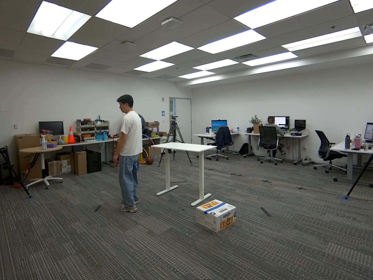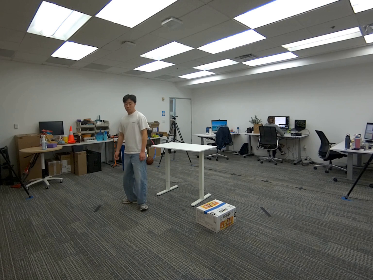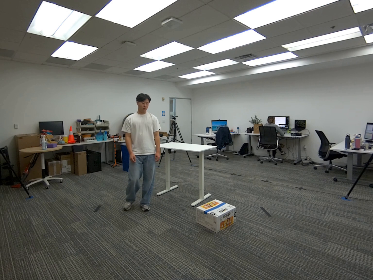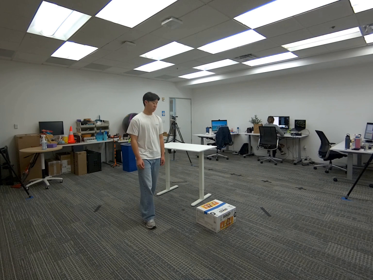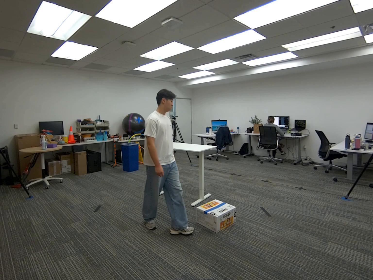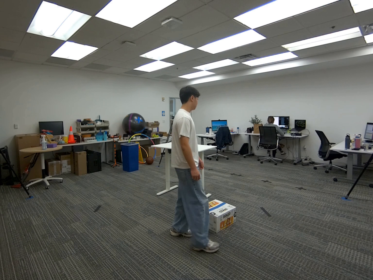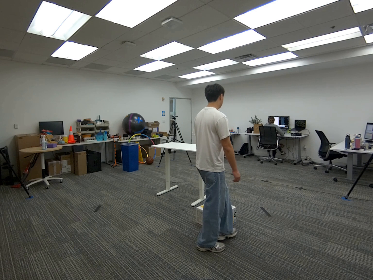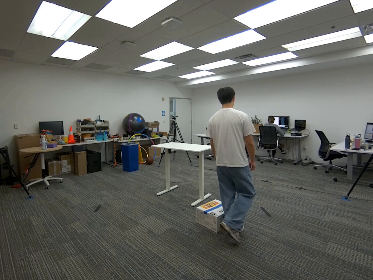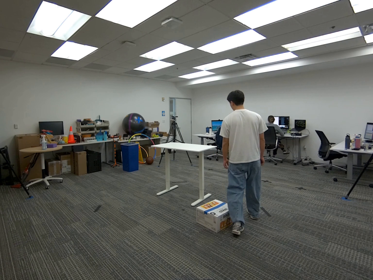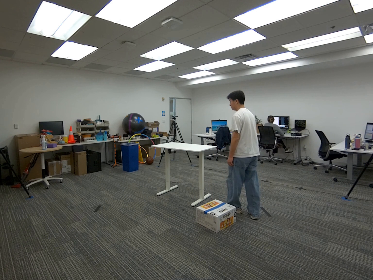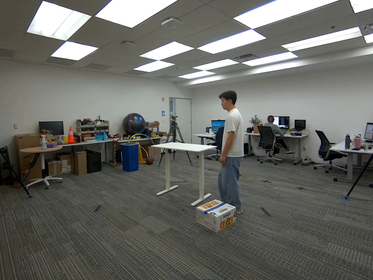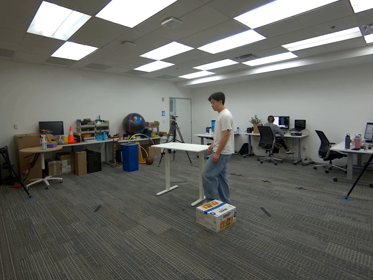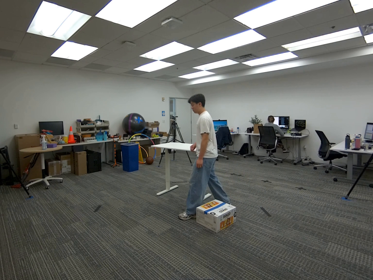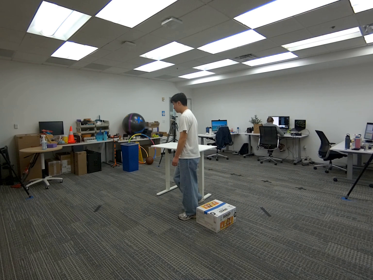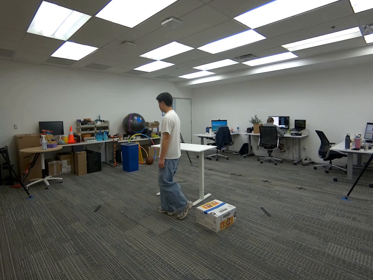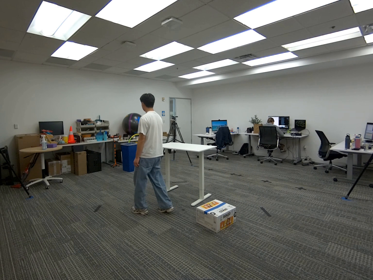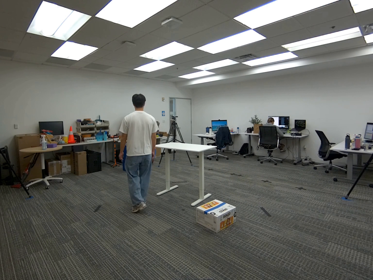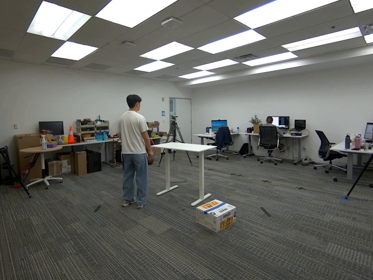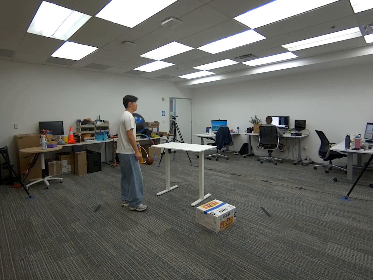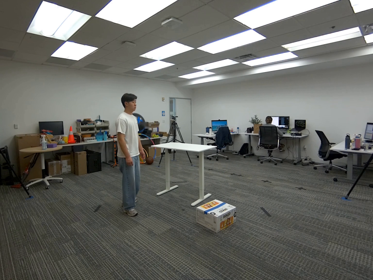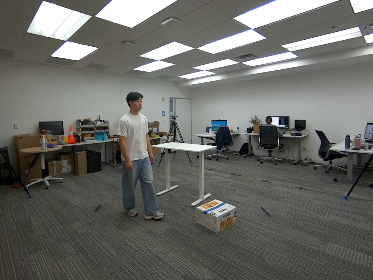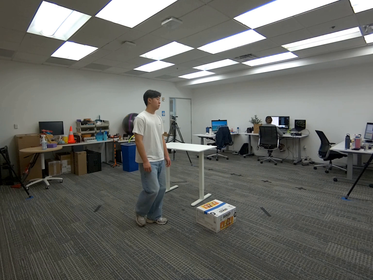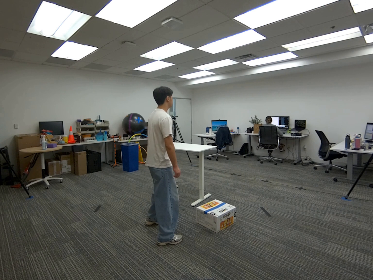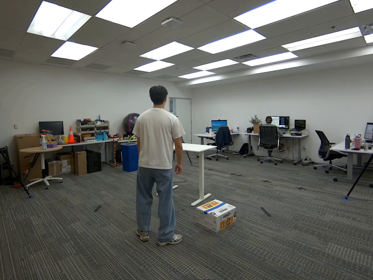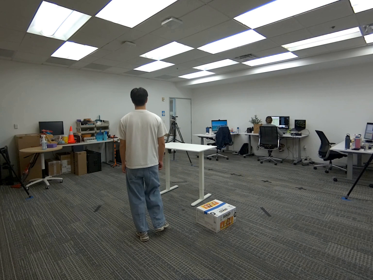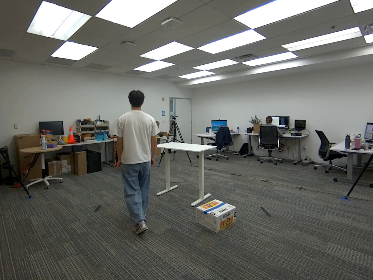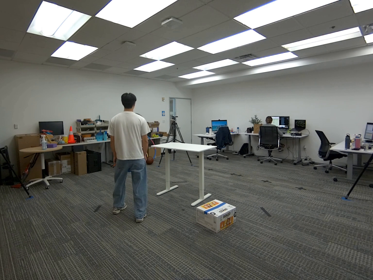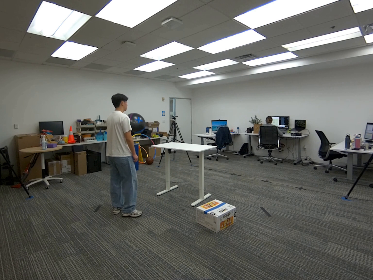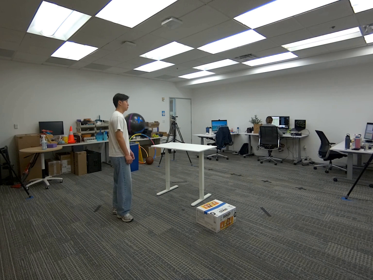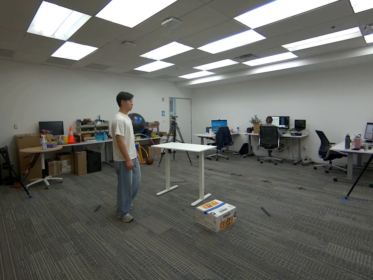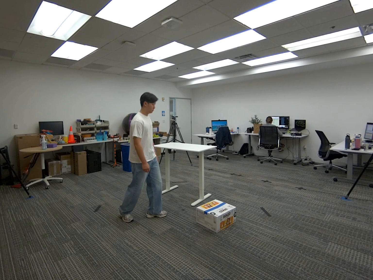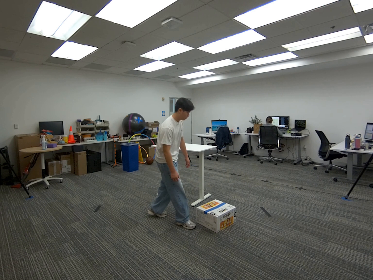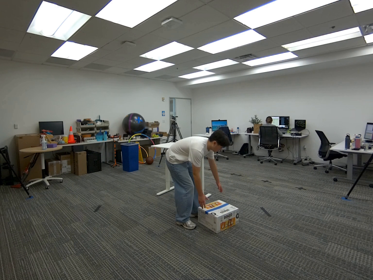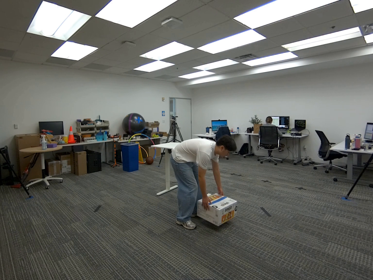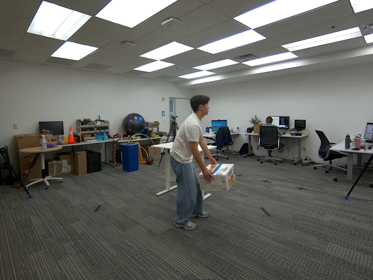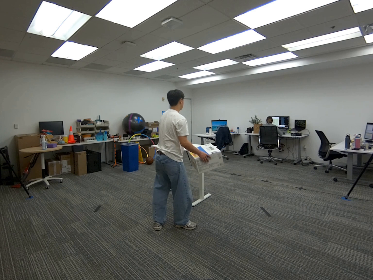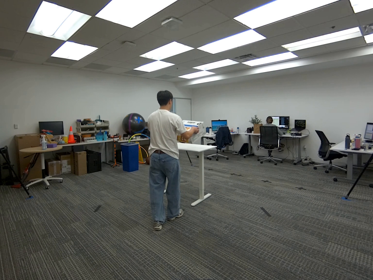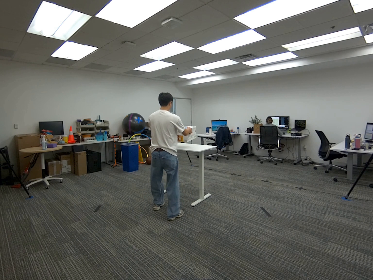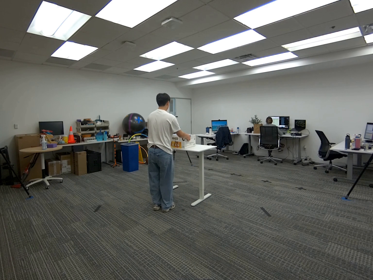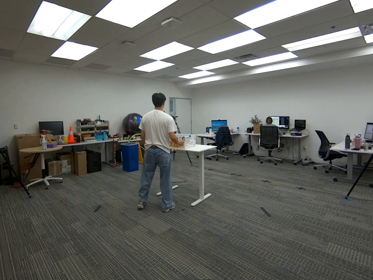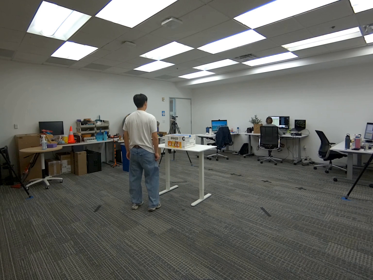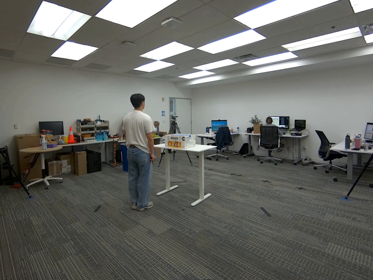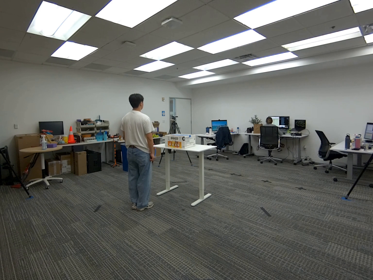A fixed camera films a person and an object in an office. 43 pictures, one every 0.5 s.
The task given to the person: Walk to the snack box on the ground, use both hands to pick up the box and place it on the white desk.
